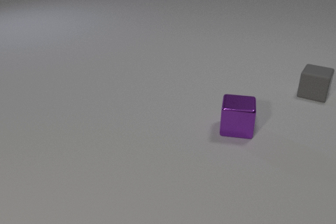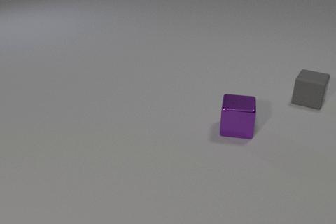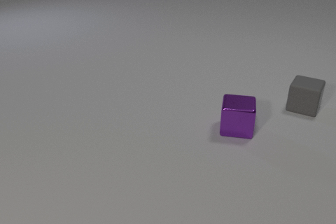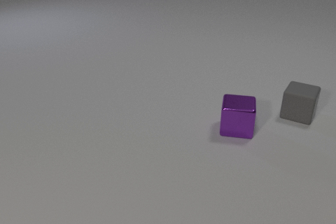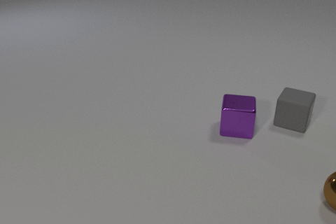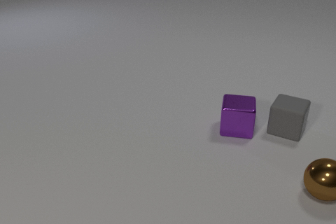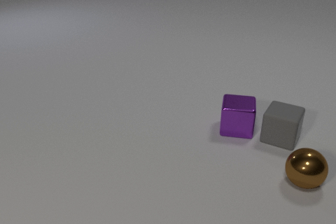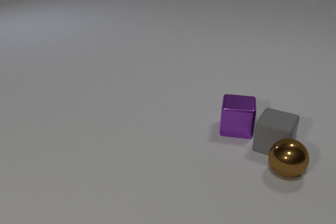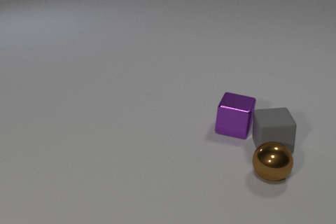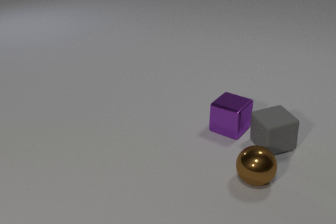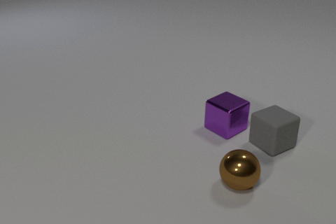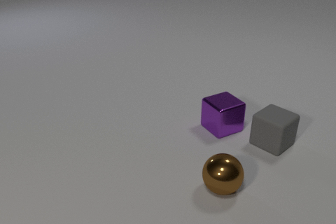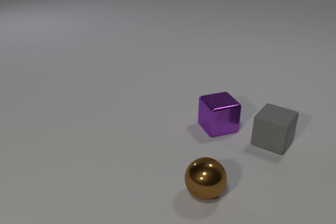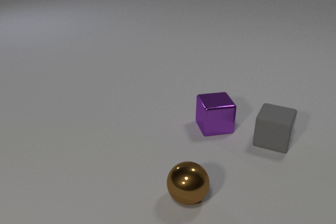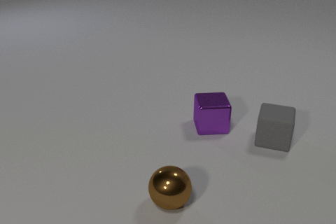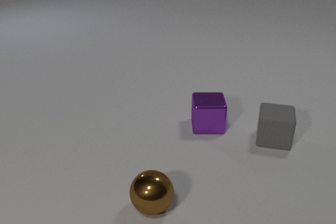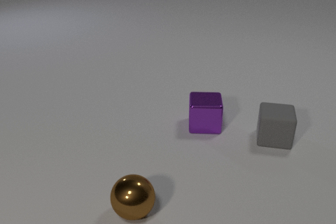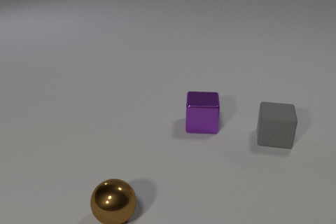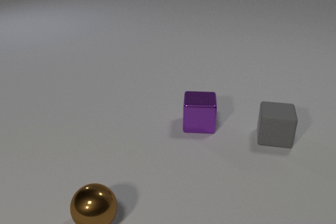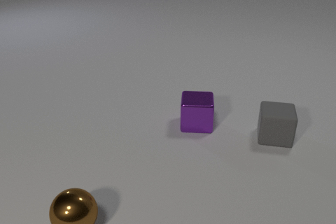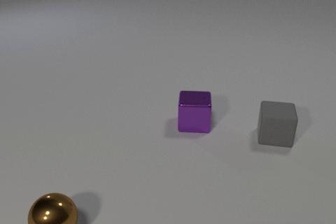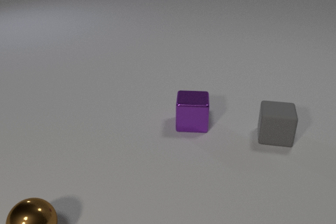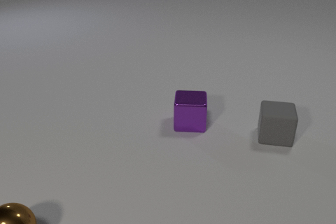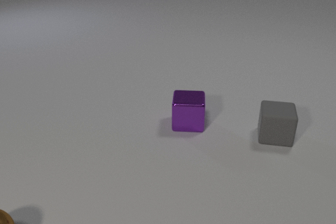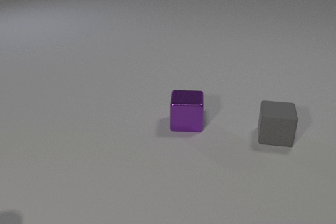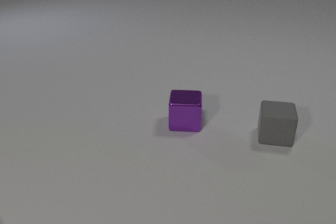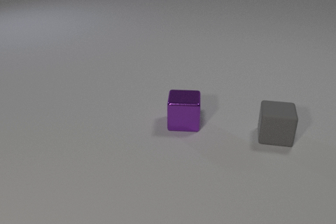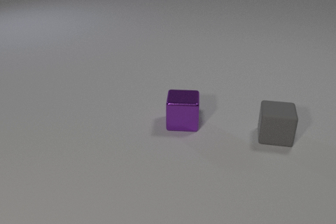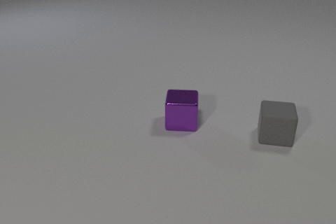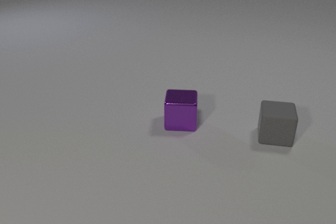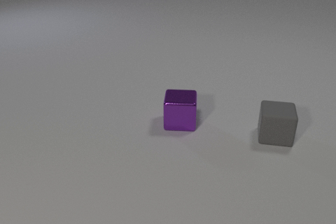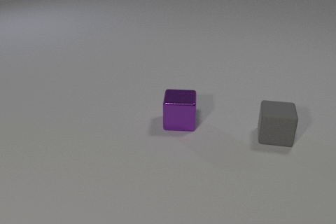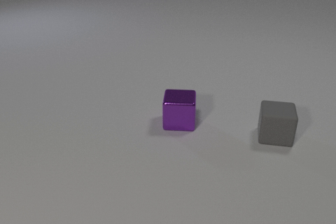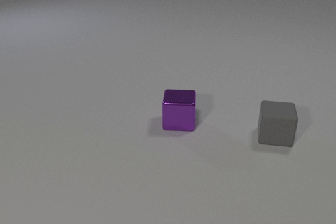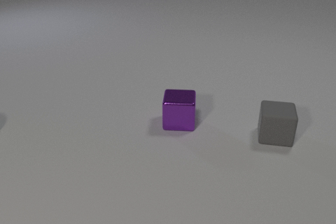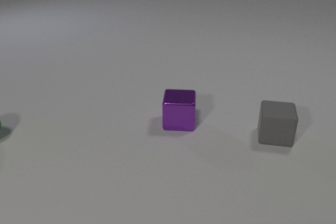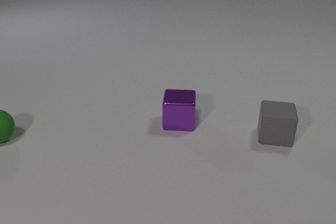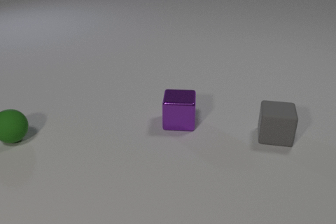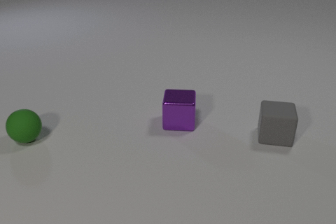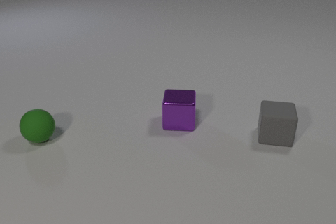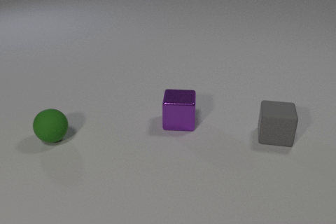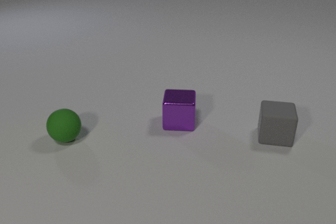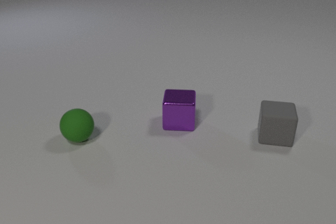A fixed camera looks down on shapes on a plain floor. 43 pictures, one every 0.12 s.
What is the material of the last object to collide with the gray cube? metal.
How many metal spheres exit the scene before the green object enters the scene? 1.
How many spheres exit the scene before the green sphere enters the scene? 1.
0.00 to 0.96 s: The brown metal sphere comes in at the right edge, rolls to the left. The gray rubber cube slides toward the camera, spins so that its near face slides to the right, counterclockwise seen from above. The brown metal sphere and the gray rubber cube collide. The gray rubber cube and the purple metal cube collide.
0.96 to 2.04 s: The brown metal sphere rolls to the left and toward the camera. The gray rubber cube slides away from the camera, spins so that its near face slides to the right, counterclockwise seen from above. The purple metal cube slides to the left, spins so that its near face slides to the left, clockwise seen from above.
2.04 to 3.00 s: The brown metal sphere rolls to the left, leaves at the bottom edge. The purple metal cube slides to the left.
3.00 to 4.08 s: Next to nothing moves.
4.08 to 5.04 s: The green rubber sphere comes in at the left edge, rolls to the right.
